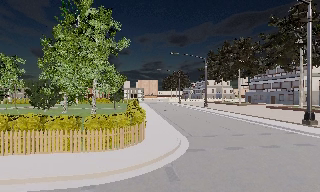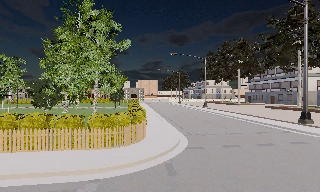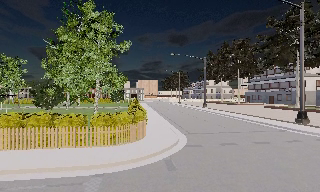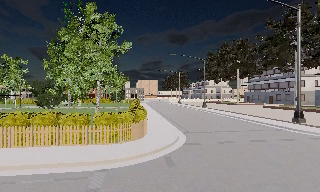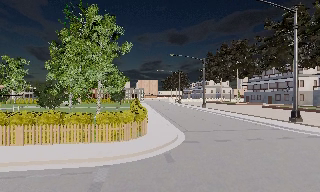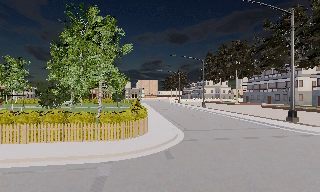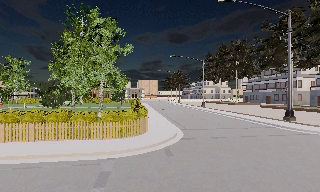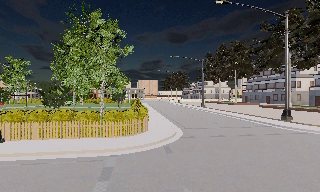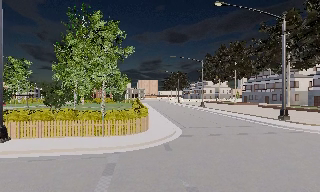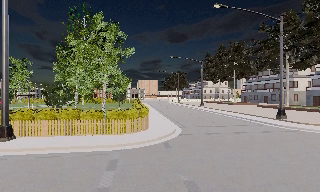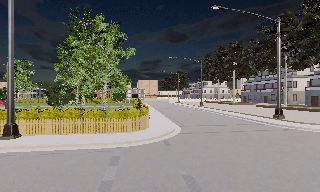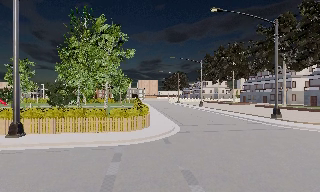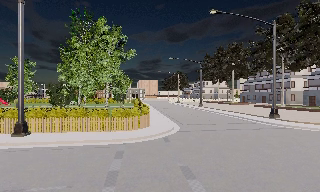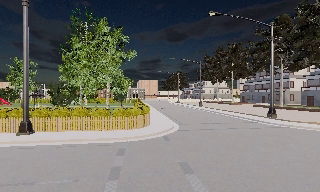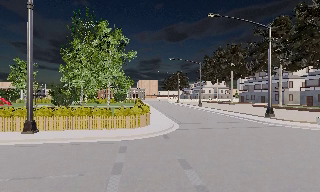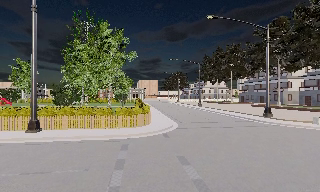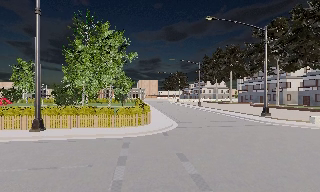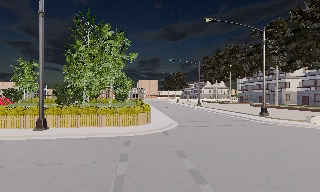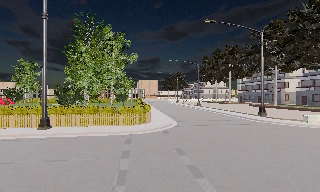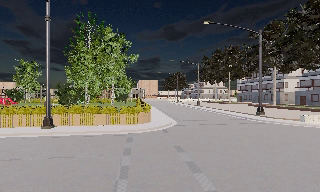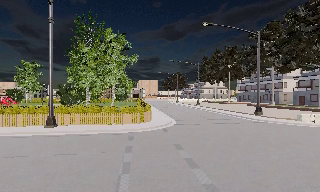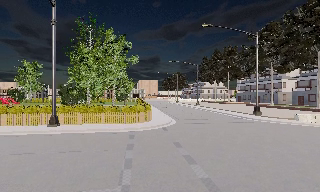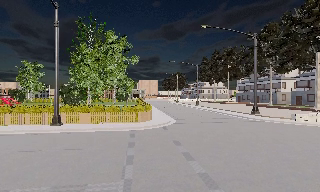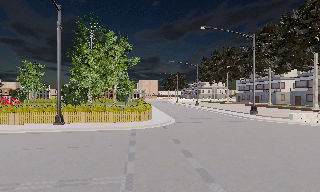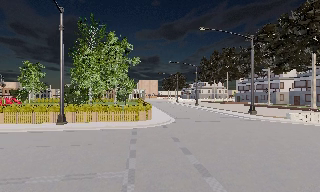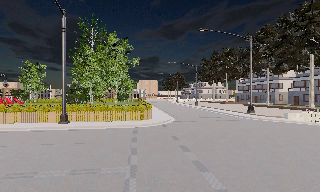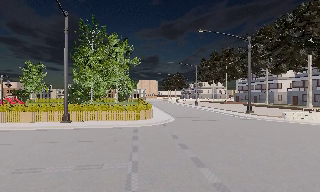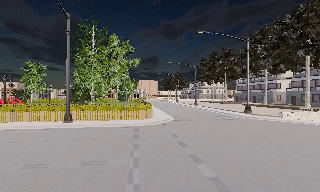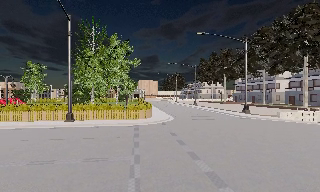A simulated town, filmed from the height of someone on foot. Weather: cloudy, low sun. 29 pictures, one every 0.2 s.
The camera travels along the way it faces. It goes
backward.
0.0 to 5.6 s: The camera travels backward, about 10 m, so what stands in front gets smaller.
The film runs backward here.
